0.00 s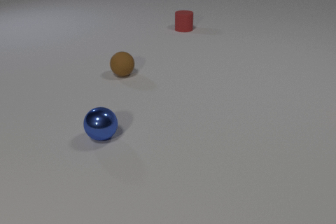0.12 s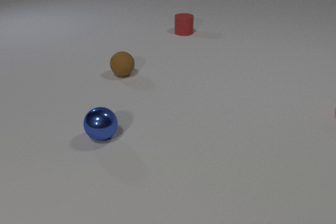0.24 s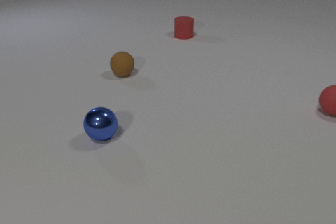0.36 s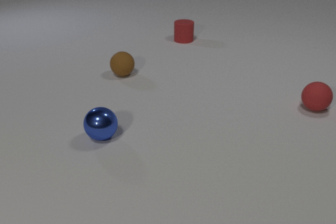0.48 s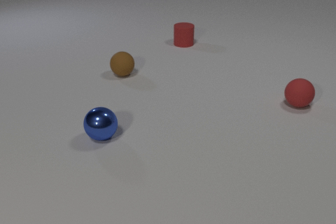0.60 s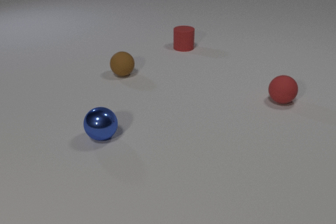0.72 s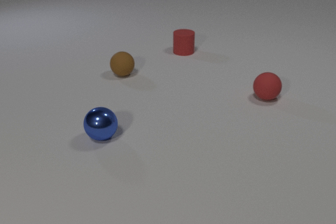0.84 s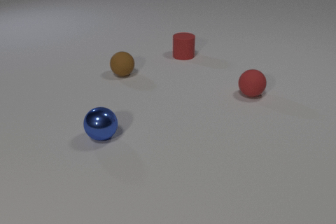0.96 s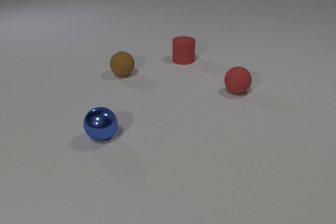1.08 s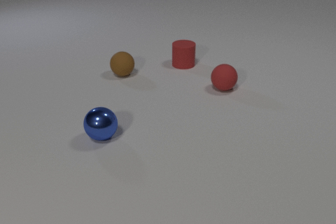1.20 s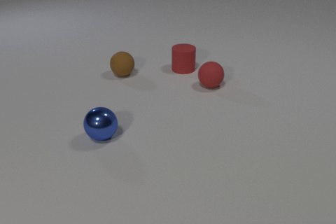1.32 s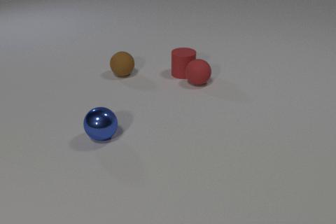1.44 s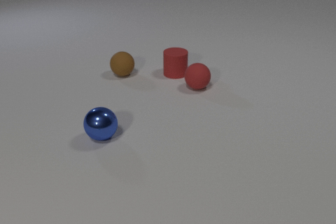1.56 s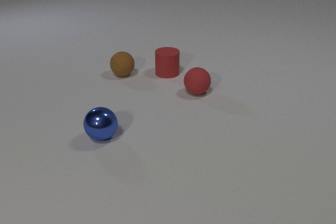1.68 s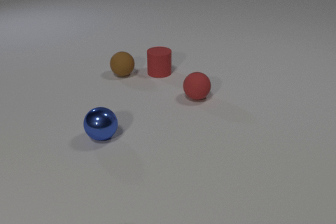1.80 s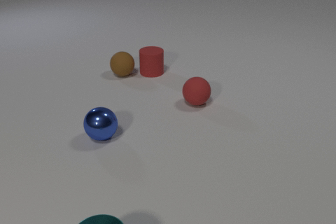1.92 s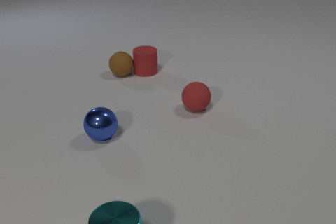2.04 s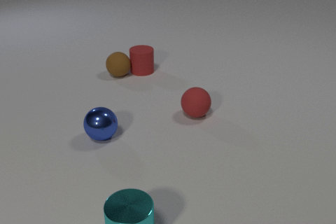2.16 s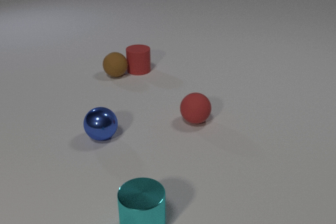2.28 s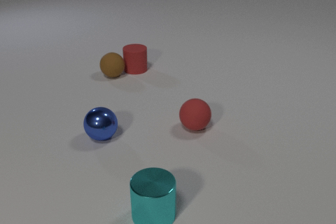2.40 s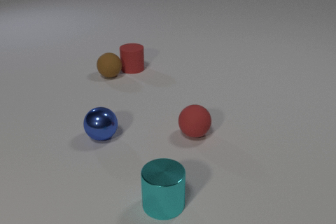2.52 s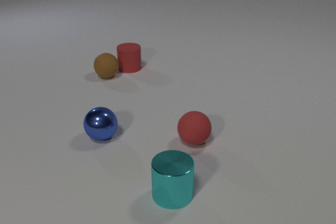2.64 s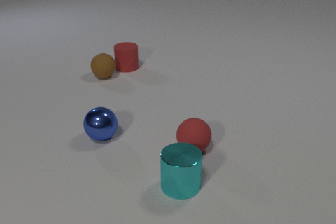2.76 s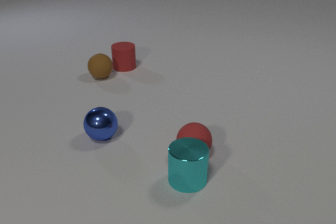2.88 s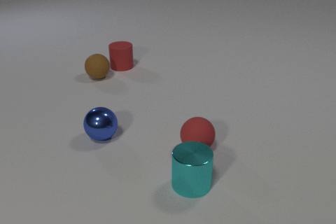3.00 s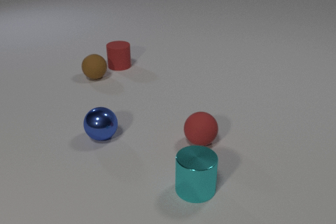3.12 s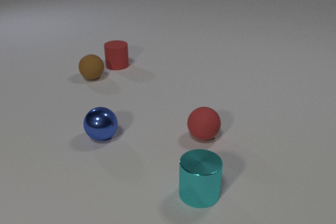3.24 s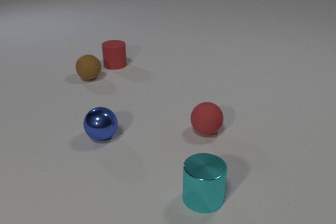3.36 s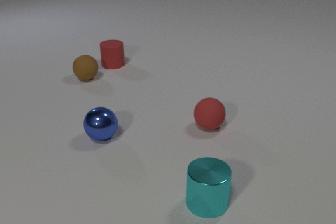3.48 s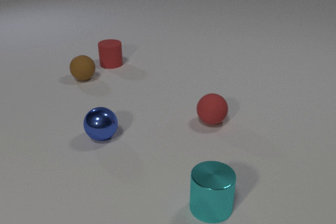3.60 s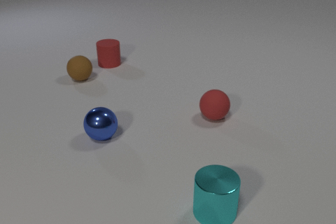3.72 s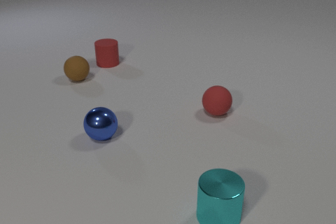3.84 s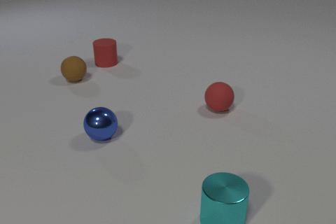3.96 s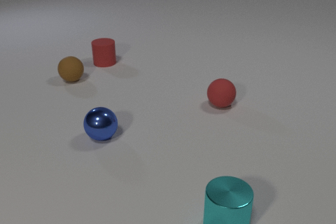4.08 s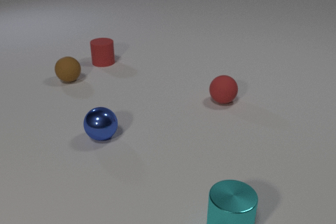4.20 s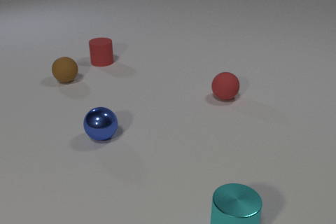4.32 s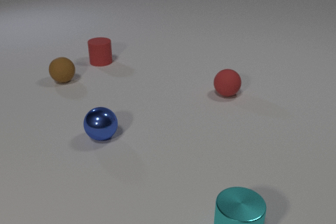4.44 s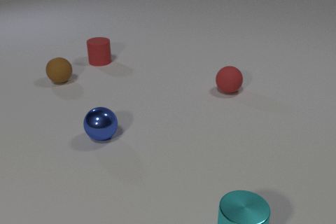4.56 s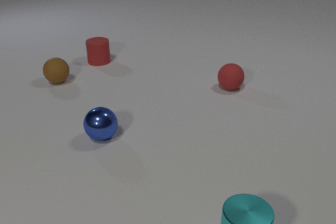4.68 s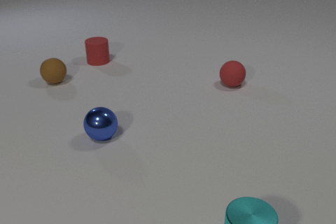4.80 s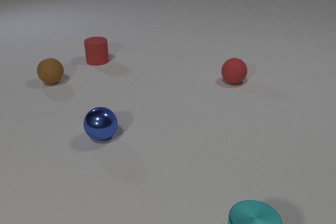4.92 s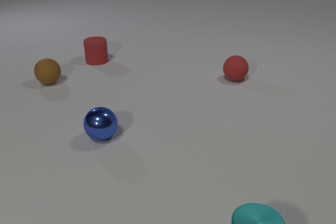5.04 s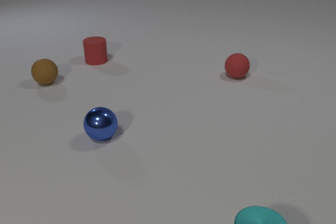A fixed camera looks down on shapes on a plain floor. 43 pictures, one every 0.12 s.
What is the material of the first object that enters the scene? rubber.
What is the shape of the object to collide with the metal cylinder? sphere.
Are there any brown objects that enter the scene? no.
0.00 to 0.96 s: The red rubber cylinder slides toward the camera. The red rubber sphere comes in at the right edge, rolls to the left.
0.96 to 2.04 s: The red rubber cylinder slides to the left and toward the camera. The red rubber sphere rolls toward the camera and to the left. The cyan metal cylinder comes in at the bottom edge, slides away from the camera and to the right. The red rubber cylinder and the red rubber sphere collide. The red rubber cylinder and the brown rubber sphere collide.
2.04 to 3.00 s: The red rubber cylinder slides to the left and away from the camera. The red rubber sphere rolls toward the camera. The brown rubber sphere rolls to the left. The cyan metal cylinder slides away from the camera and to the right. The red rubber sphere and the cyan metal cylinder collide.
3.00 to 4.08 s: The red rubber cylinder slides to the left and away from the camera. The red rubber sphere rolls away from the camera. The brown rubber sphere rolls to the left. The cyan metal cylinder slides toward the camera and to the right.
4.08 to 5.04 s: The red rubber cylinder slides to the left and away from the camera. The red rubber sphere rolls away from the camera. The brown rubber sphere rolls to the left. The cyan metal cylinder slides toward the camera and to the right.
